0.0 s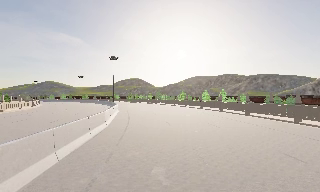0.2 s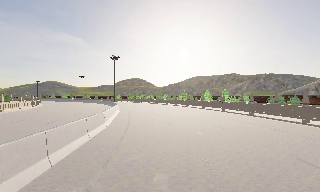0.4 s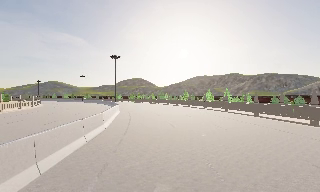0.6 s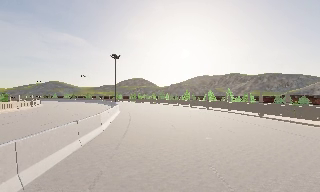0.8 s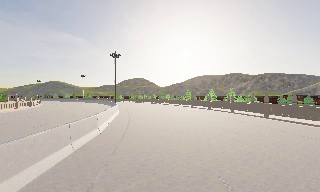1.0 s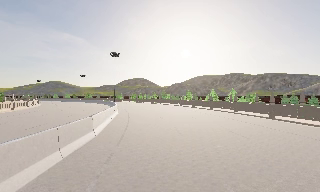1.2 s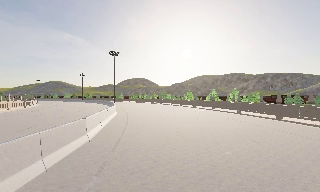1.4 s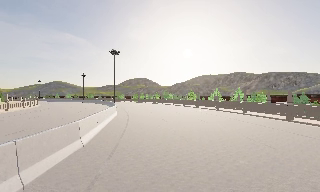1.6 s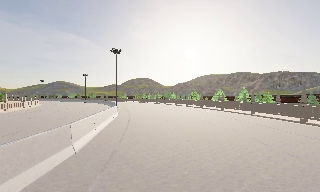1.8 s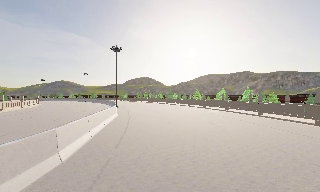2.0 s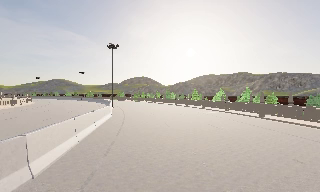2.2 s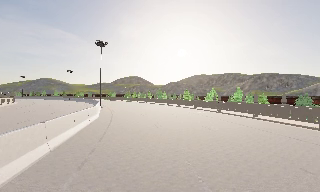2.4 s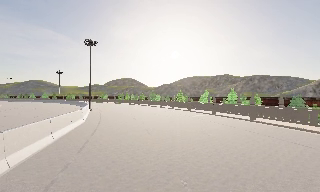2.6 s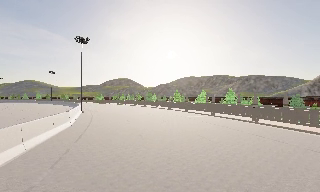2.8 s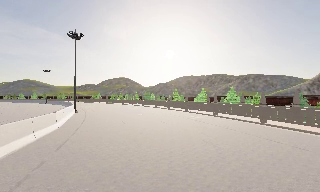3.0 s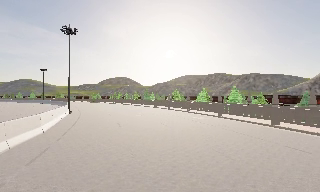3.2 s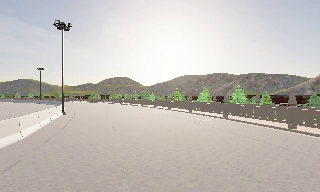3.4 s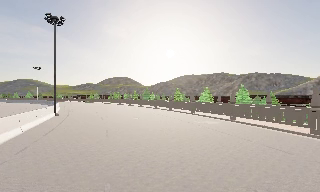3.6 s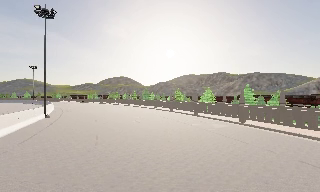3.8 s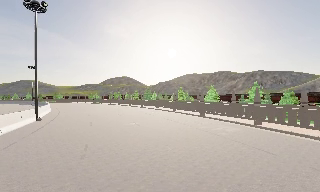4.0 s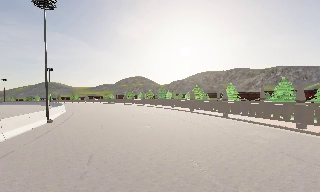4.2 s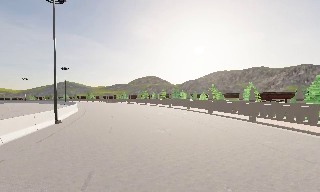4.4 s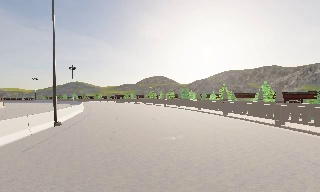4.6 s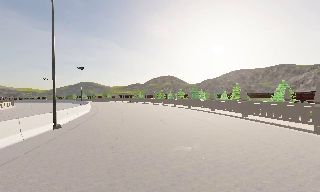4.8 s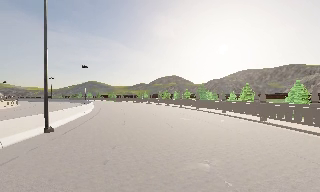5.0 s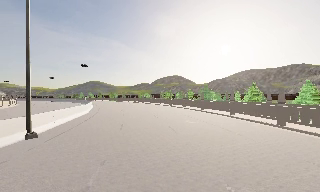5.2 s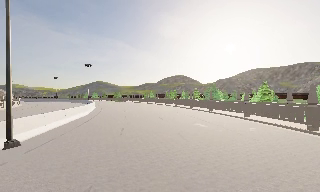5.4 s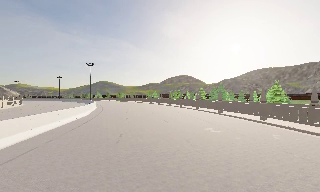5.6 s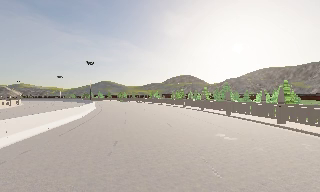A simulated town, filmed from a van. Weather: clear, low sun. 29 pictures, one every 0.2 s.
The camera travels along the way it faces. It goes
forward.
0.0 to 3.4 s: The camera travels forward, about 18 m, so what stands in front looms larger. It gains speed.
3.4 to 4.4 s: The scene slides to the right, as the camera pans about 15 degrees to its left. It travels forward, about 8 m, so what stands in front looms larger.
4.4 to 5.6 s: The camera travels forward, about 10 m, so what stands in front looms larger.
The film runs forward here.
